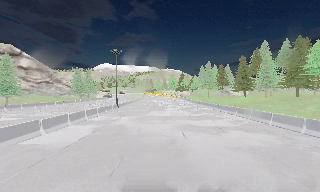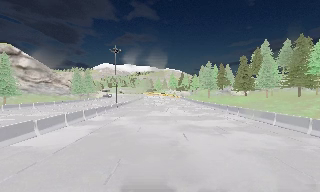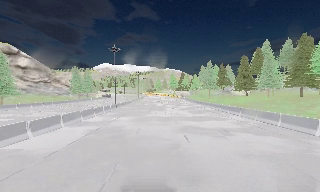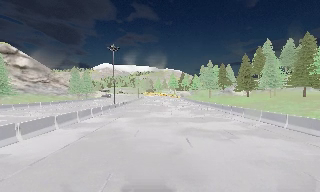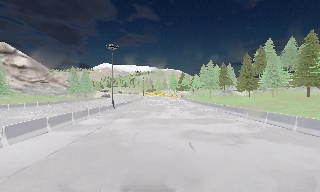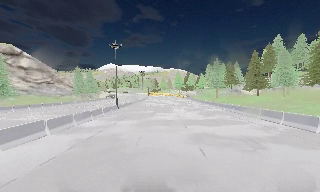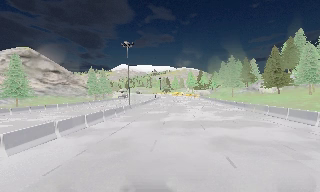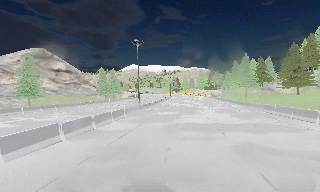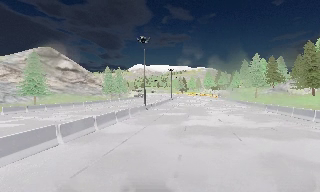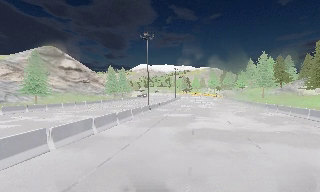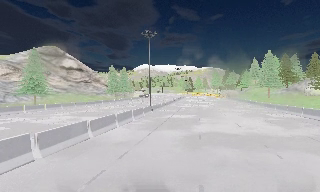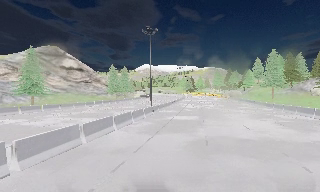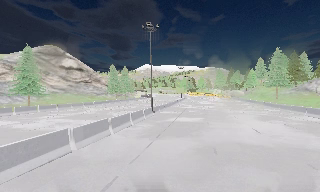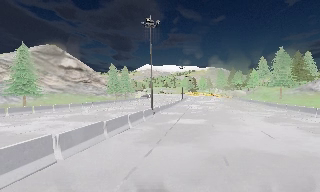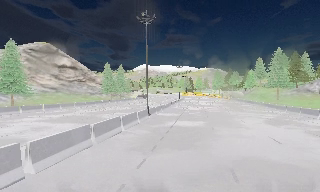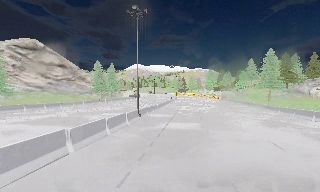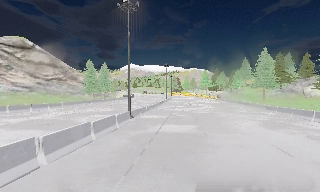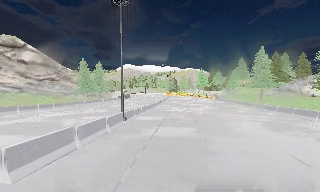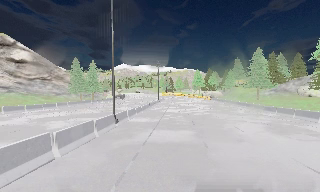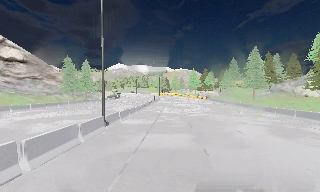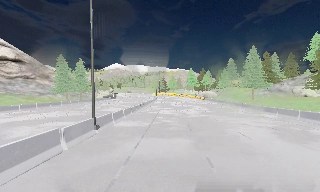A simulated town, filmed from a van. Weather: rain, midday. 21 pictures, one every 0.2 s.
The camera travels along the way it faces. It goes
forward.
0.0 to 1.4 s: The camera travels forward, about 6 m, so what stands in front looms larger. It gains speed.
1.4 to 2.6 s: The camera travels forward, about 7 m, so what stands in front looms larger.
2.6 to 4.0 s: The camera swings to its right by about 10 degrees, and the scene slides to the left. It travels forward, about 9 m, so what stands in front looms larger.
The film runs forward here.
